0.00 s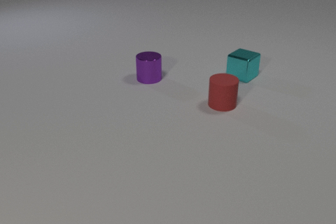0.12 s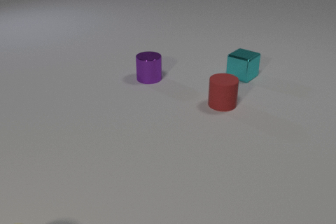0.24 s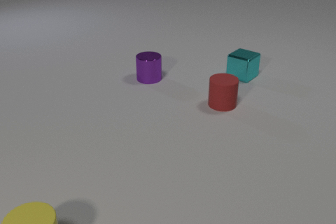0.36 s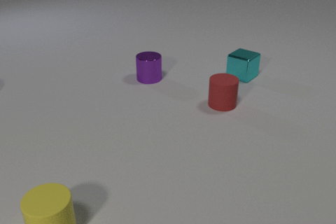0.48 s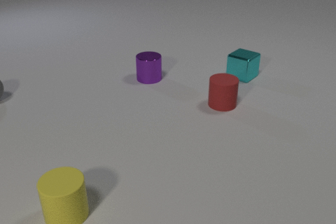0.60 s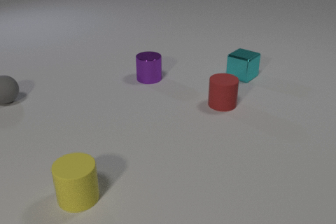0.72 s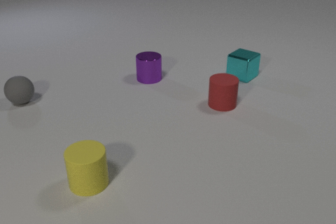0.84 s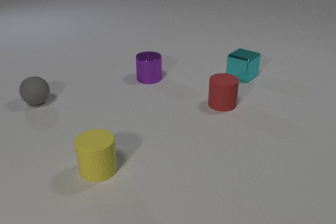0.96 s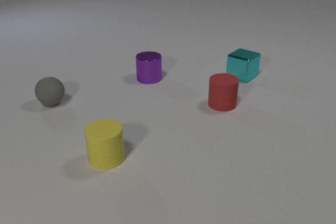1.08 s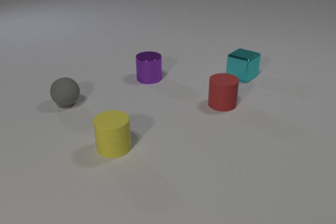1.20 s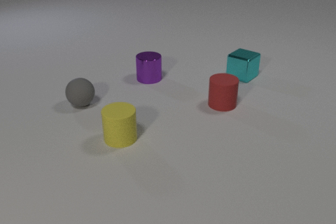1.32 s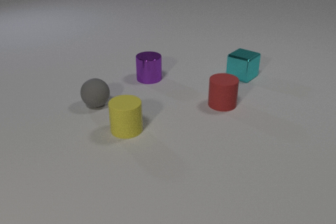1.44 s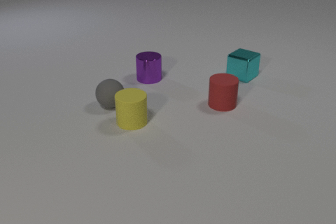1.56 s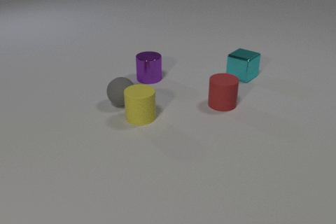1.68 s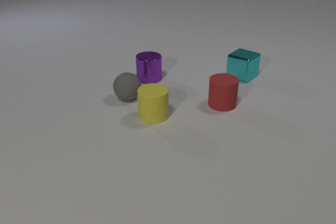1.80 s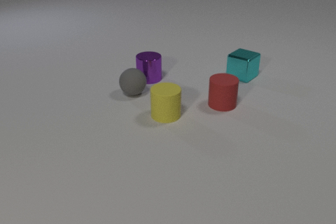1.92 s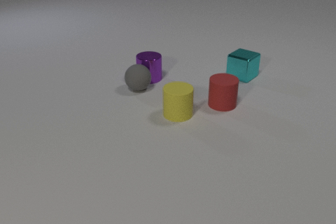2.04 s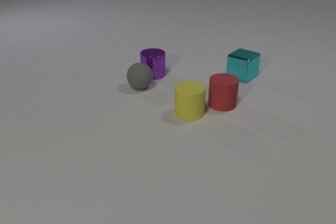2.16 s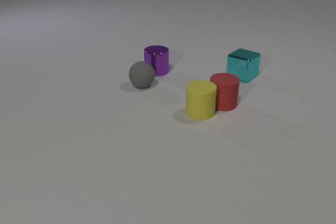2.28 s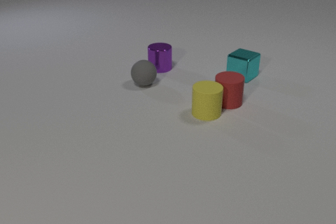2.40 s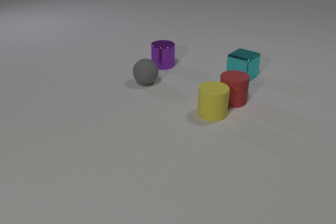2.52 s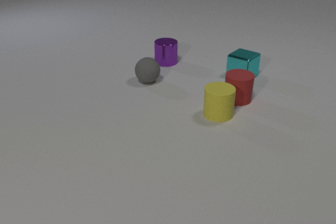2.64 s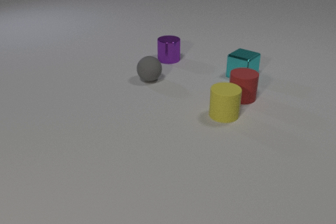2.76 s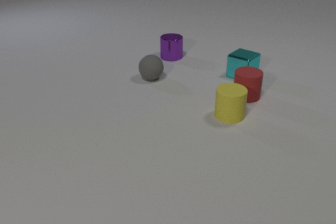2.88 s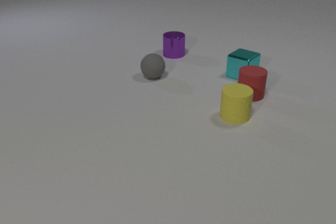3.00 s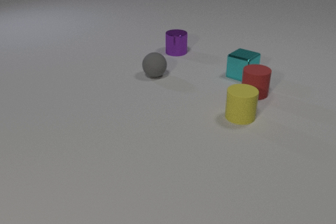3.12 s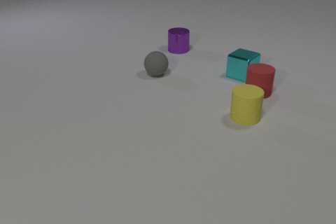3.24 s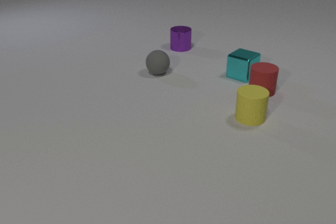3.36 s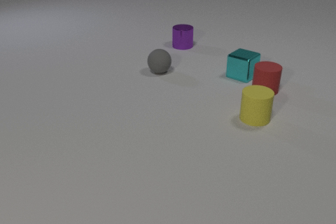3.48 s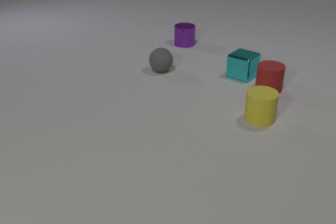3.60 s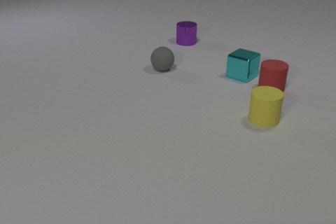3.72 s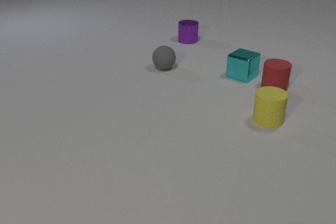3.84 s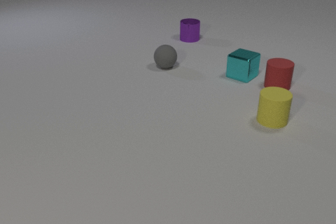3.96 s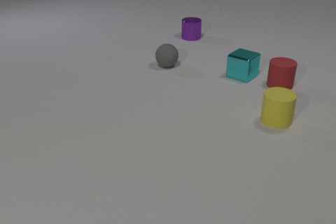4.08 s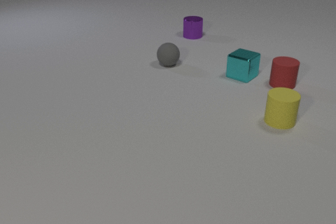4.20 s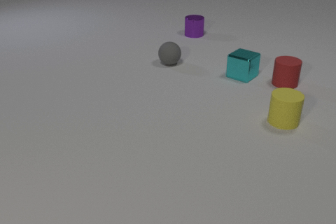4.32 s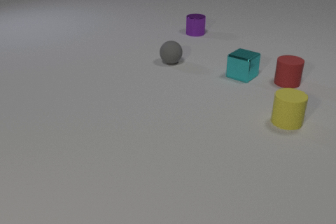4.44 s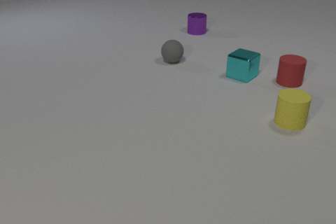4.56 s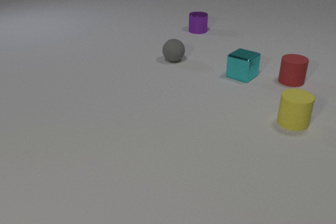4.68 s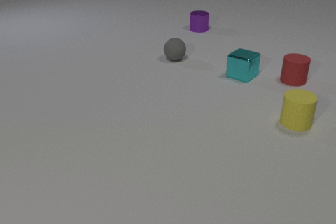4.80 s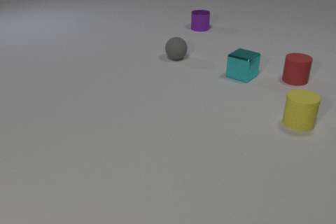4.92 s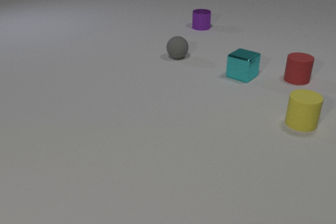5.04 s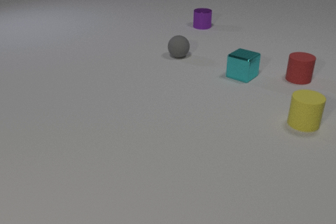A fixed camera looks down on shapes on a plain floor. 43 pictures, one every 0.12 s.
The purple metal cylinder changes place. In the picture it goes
away from the camera.
The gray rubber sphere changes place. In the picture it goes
to the right.
0.00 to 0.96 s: The yellow rubber cylinder comes in at the bottom edge, slides away from the camera and to the right. The gray rubber sphere comes in at the left edge, rolls to the right and toward the camera.
0.96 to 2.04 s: The yellow rubber cylinder slides to the right and away from the camera. The gray rubber sphere rolls to the right. The purple metal cylinder slides away from the camera. The yellow rubber cylinder and the gray rubber sphere collide. The gray rubber sphere and the purple metal cylinder collide.
2.04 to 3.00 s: The yellow rubber cylinder slides to the right. The gray rubber sphere rolls away from the camera and to the right. The red rubber cylinder slides to the right and away from the camera. The purple metal cylinder slides away from the camera. The yellow rubber cylinder and the red rubber cylinder collide.
3.00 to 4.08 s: The yellow rubber cylinder slides to the right. The gray rubber sphere rolls away from the camera and to the right. The red rubber cylinder slides away from the camera and to the right. The purple metal cylinder slides away from the camera.
4.08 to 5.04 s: The yellow rubber cylinder slides to the right. The gray rubber sphere rolls away from the camera and to the right. The red rubber cylinder slides away from the camera and to the right. The purple metal cylinder slides away from the camera.
How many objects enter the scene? 2.
How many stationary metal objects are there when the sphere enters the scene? 2.
What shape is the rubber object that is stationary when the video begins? cylinder.
